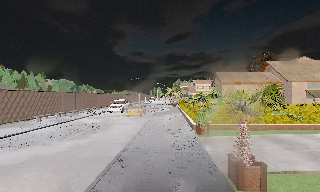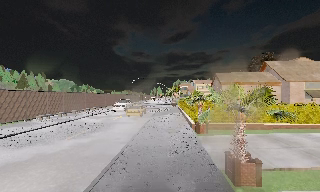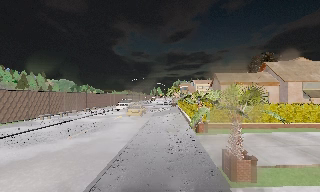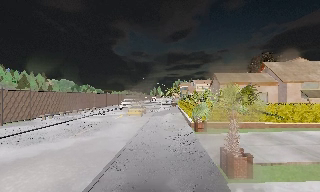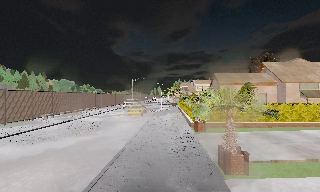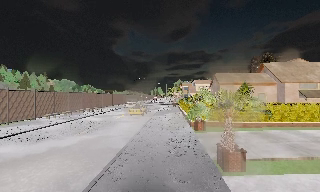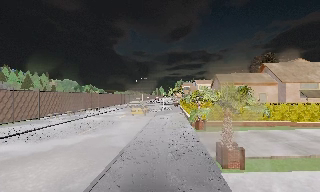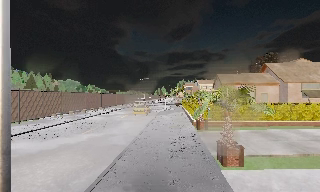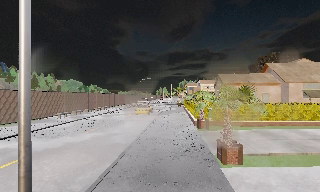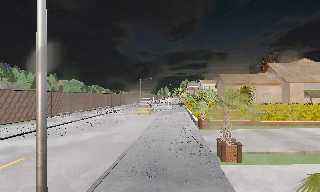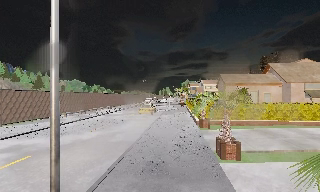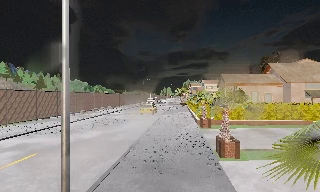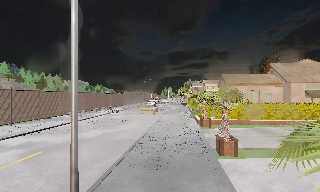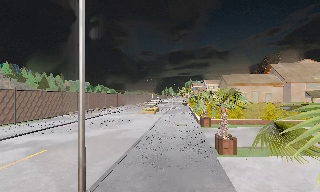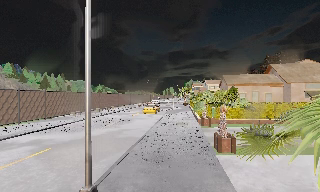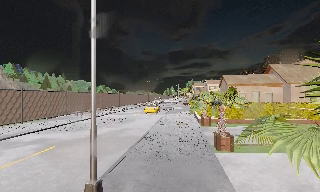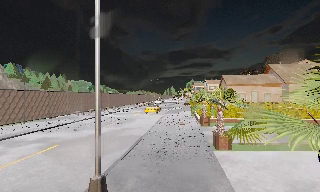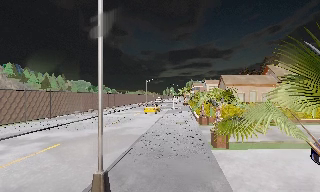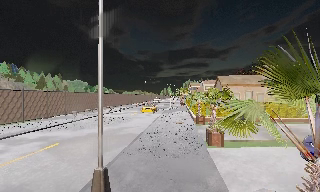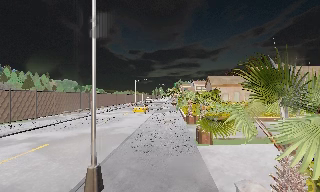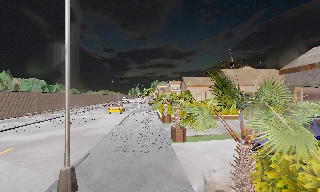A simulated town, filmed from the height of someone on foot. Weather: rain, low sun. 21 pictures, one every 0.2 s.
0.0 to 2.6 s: The camera travels backward, about 3 m, so what stands in front gets smaller.
2.6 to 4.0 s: The camera swings to its right by about 10 degrees, and the scene slides to the left. It travels backward, about 1.5 m, so what stands in front gets smaller.
The film runs backward here.
